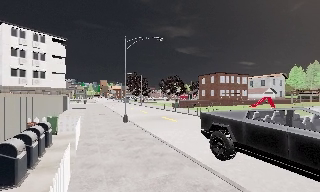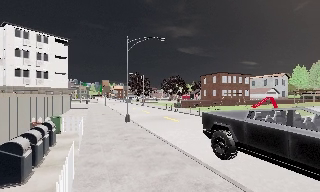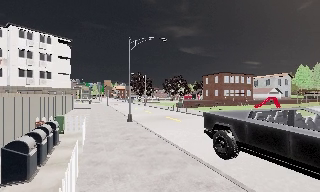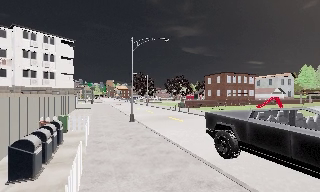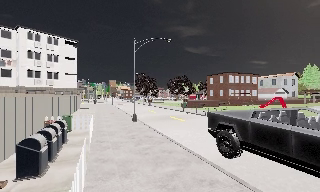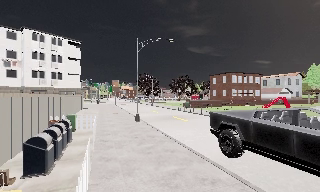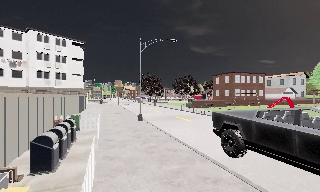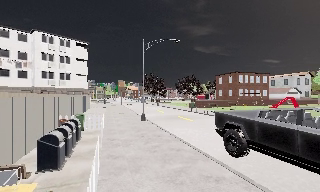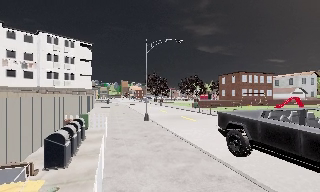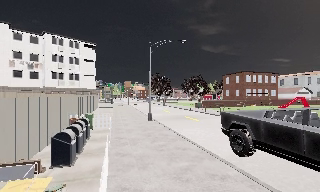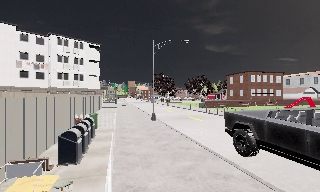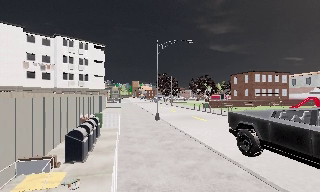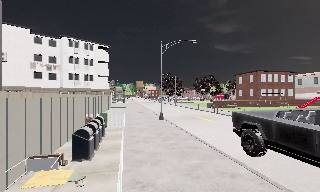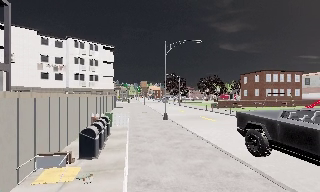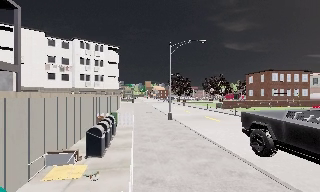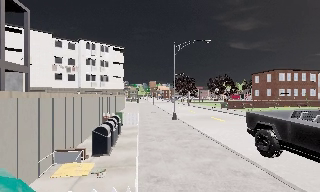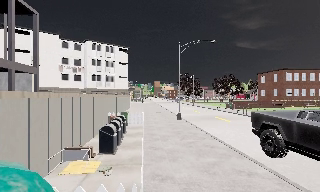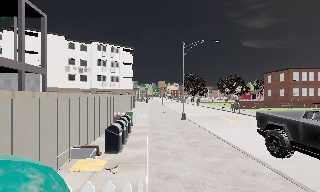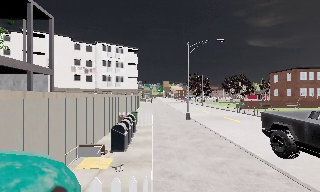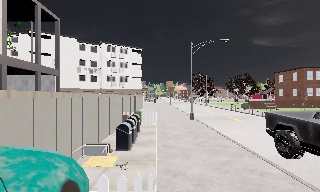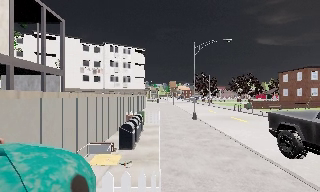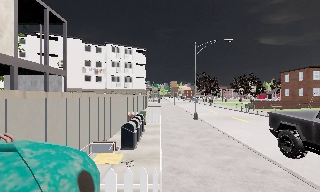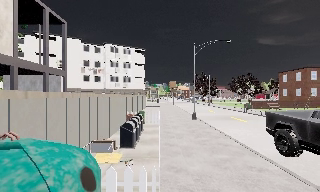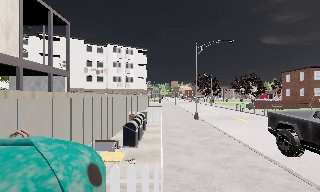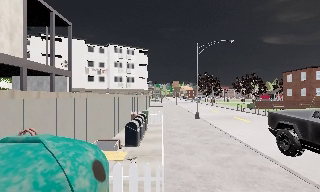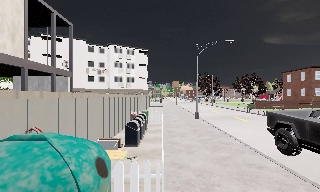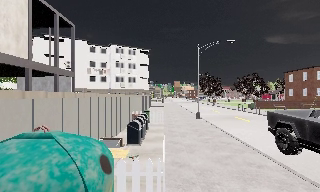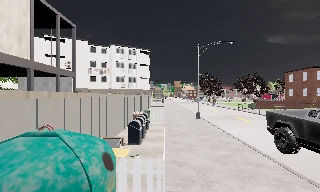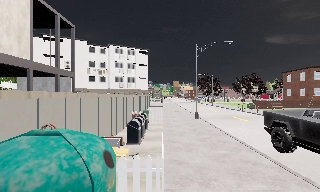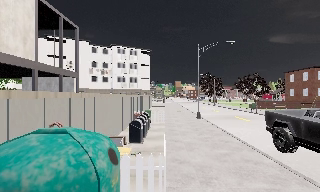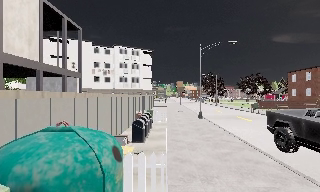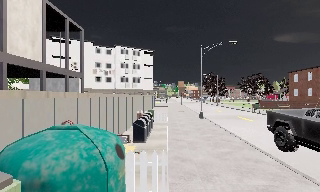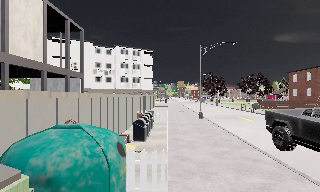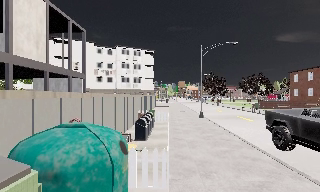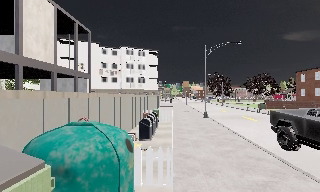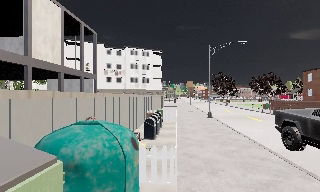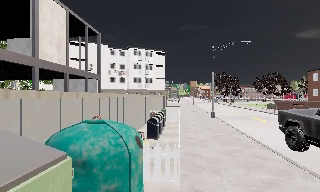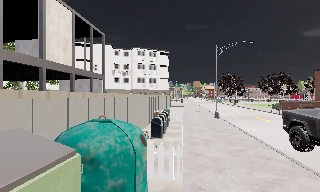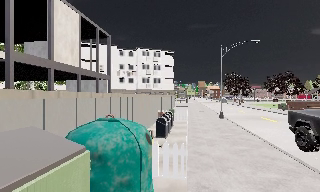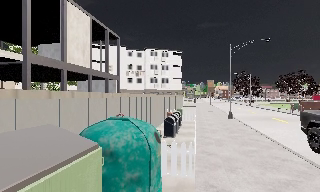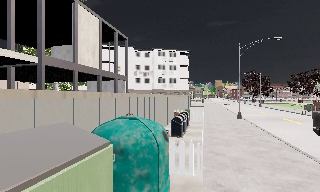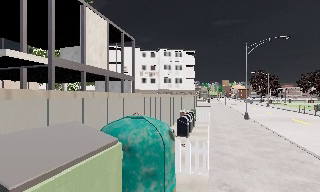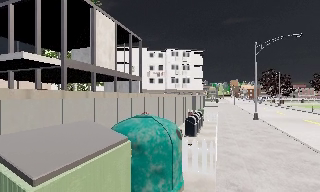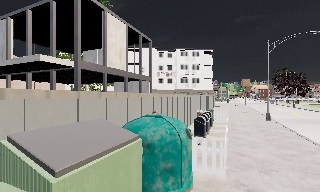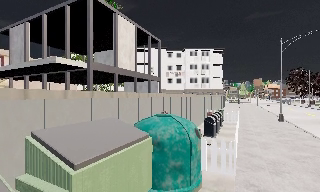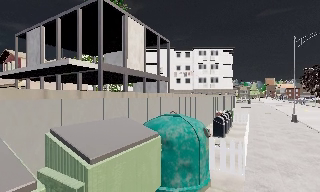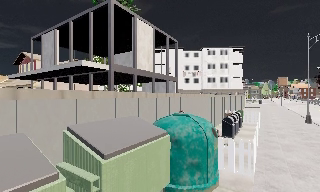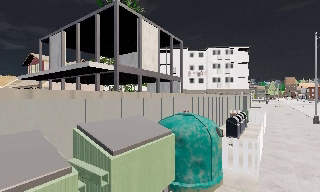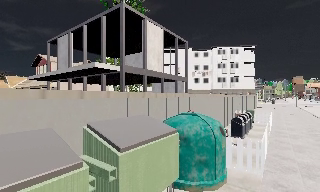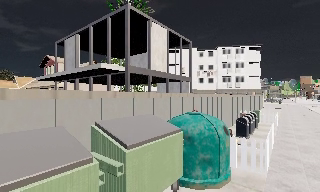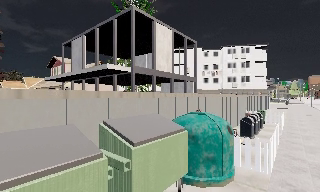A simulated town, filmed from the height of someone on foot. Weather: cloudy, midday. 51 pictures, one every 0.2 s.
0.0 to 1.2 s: The camera shifts only a little, or ends up much as it began.
1.2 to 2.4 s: The camera travels backward, about 0.5 m, so what stands in front gets smaller.
2.4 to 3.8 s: The scene slides to the right, as the camera pans about 10 degrees to its left. It travels backward, about 0.5 m, so what stands in front gets smaller.
3.8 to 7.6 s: The camera pans to its left, which is counterclockwise from overhead, by about 10 degrees. It travels backward, about 2 m, so what stands in front gets smaller.
7.6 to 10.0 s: The camera pans to its left, which is counterclockwise from overhead, by about 30 degrees. It travels backward, about 1 m, so what stands in front gets smaller.
The film runs backward here.
